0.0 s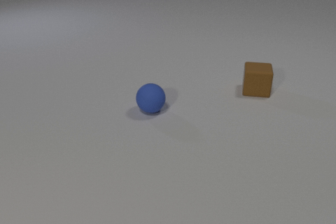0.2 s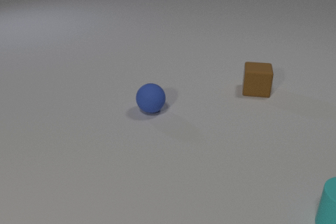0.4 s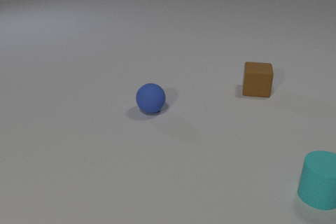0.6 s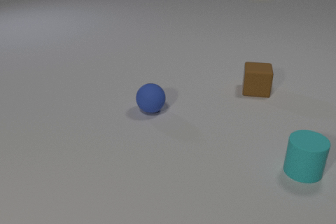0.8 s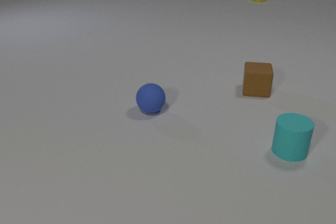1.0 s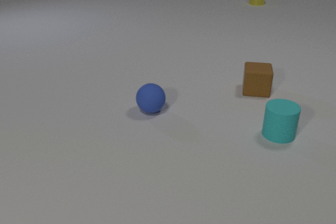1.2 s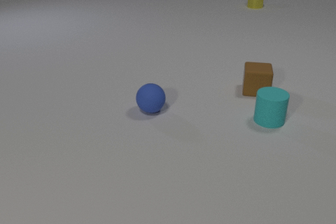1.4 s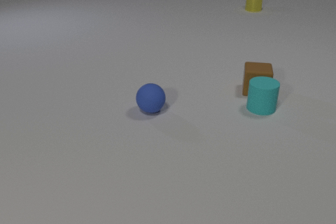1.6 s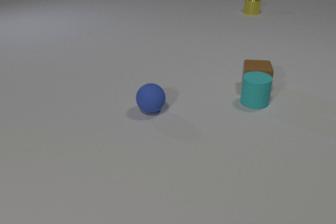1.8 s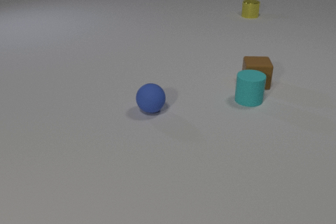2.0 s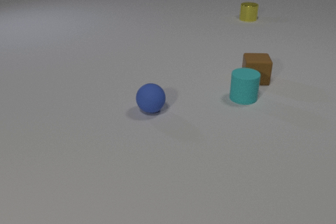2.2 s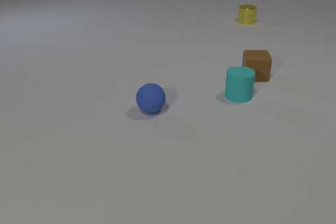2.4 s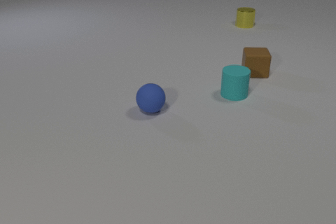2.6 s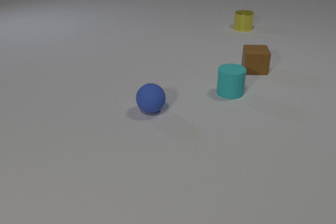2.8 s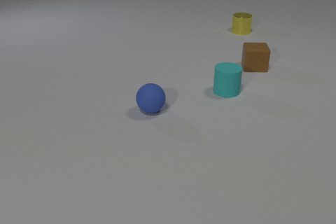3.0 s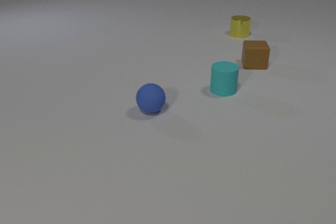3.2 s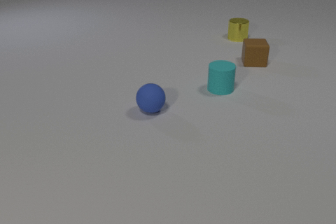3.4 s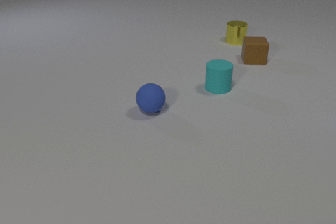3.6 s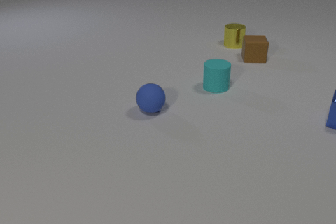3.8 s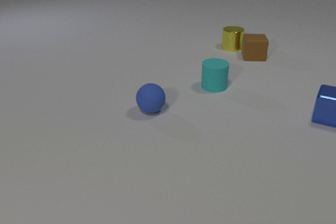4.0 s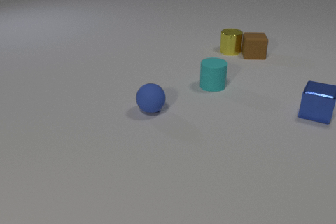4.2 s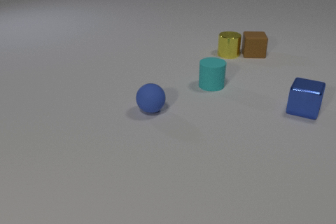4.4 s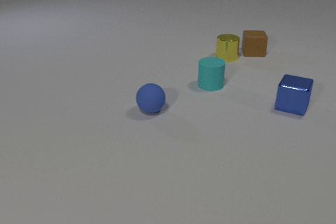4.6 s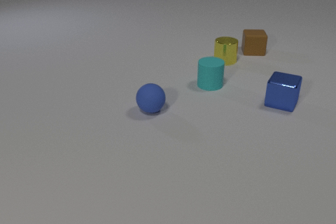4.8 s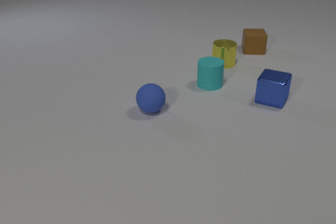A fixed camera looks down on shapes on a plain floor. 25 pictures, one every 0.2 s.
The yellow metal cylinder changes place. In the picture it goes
toward the camera.
The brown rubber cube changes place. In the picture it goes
away from the camera.
0.0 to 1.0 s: The cyan rubber cylinder comes in at the right edge, slides away from the camera and to the left. The yellow metal cylinder comes in at the top edge, slides toward the camera.
1.0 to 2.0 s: The cyan rubber cylinder slides away from the camera and to the left. The brown rubber cube slides away from the camera. The yellow metal cylinder slides toward the camera. The cyan rubber cylinder and the brown rubber cube collide.
2.0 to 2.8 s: The cyan rubber cylinder slides to the left and away from the camera. The brown rubber cube slides away from the camera. The yellow metal cylinder slides toward the camera.
2.8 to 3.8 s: The cyan rubber cylinder slides to the left and away from the camera. The brown rubber cube slides away from the camera. The yellow metal cylinder slides toward the camera. The blue metal cube comes in at the right edge, slides to the left.
3.8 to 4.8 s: The brown rubber cube slides away from the camera. The yellow metal cylinder slides toward the camera. The blue metal cube slides to the left. The brown rubber cube and the yellow metal cylinder collide.
How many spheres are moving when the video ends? 0.
How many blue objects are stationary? 1.
What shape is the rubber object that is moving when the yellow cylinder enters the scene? cylinder.
